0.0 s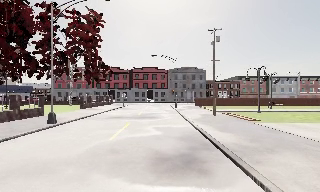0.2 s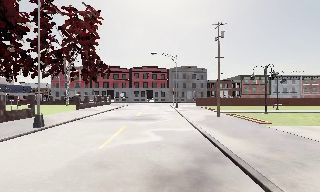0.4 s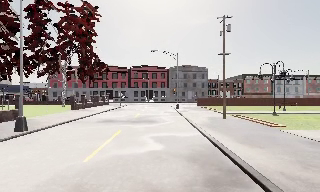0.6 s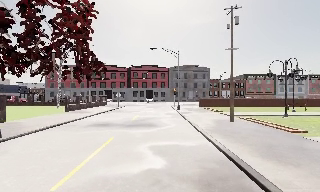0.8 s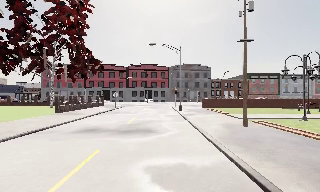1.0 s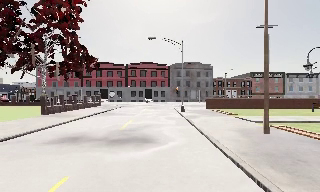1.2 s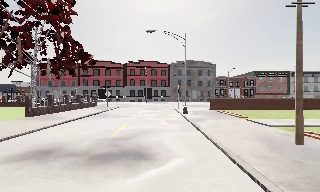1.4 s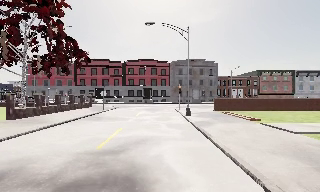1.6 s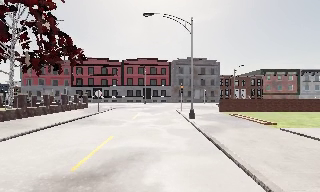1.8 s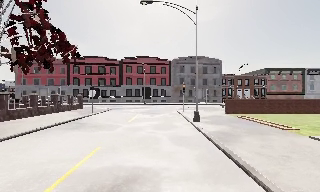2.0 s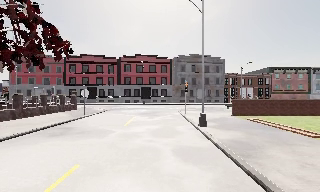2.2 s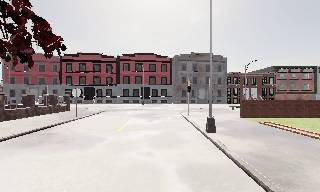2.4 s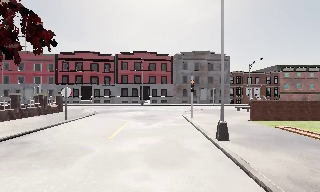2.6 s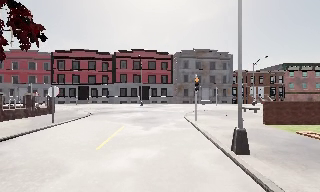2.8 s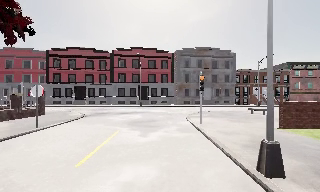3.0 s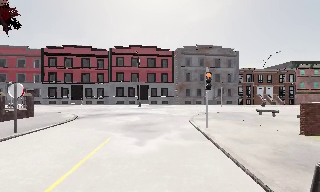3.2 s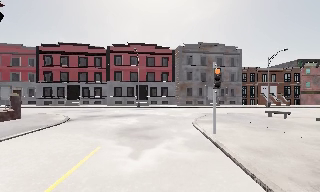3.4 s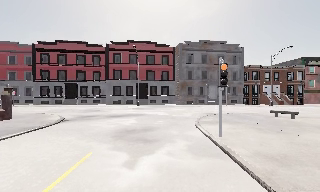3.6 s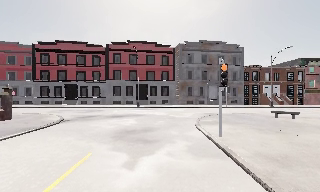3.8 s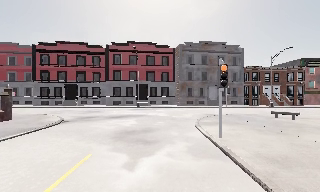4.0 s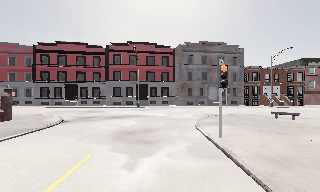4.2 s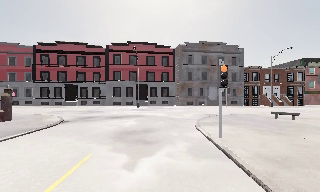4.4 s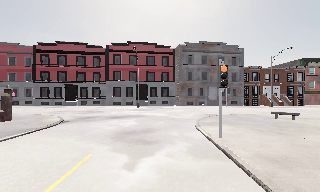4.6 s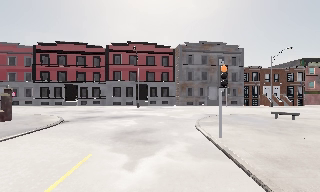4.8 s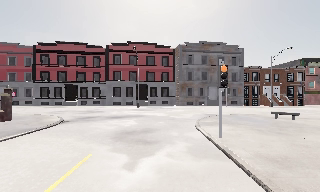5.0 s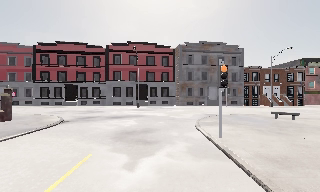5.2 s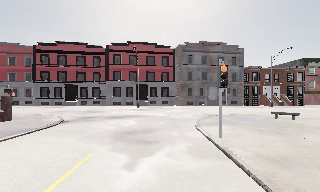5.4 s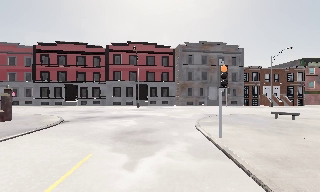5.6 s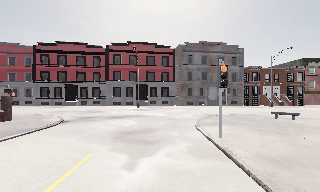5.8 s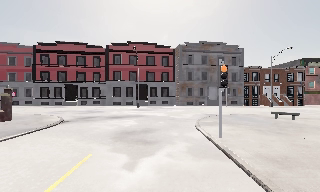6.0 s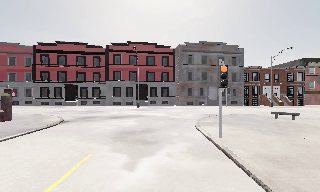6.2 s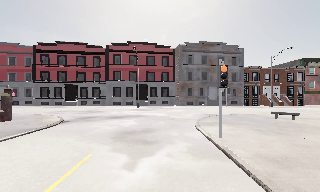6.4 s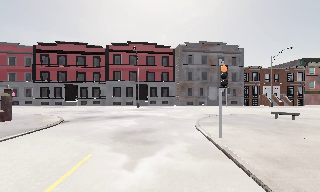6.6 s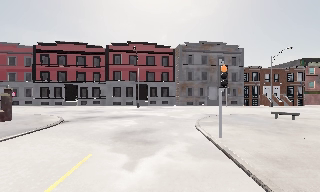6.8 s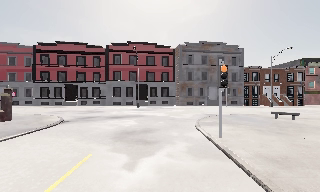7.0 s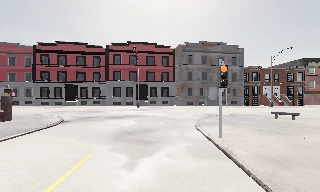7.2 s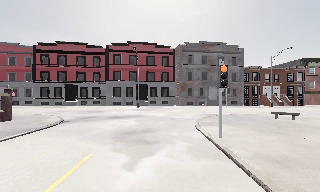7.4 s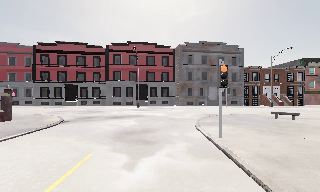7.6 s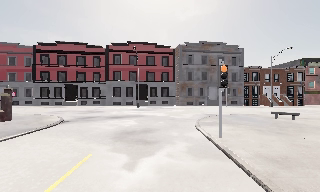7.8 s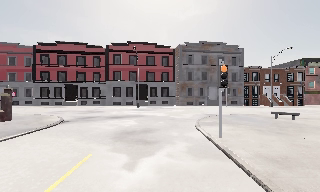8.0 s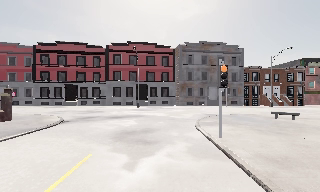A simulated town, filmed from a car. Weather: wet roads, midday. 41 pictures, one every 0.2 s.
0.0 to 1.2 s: The camera travels forward, about 9 m, so what stands in front looms larger. It gains speed.
1.2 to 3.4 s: The camera travels forward, about 15 m, so what stands in front looms larger.
3.4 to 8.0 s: The camera keeps its place and its aim.
The film runs forward here.
